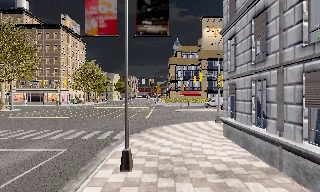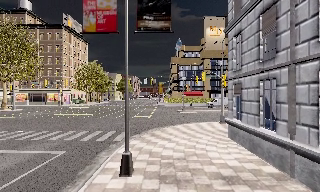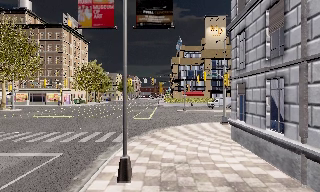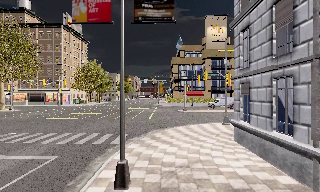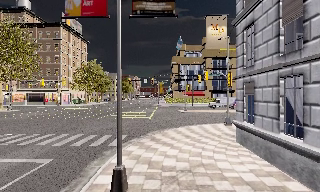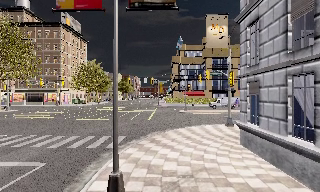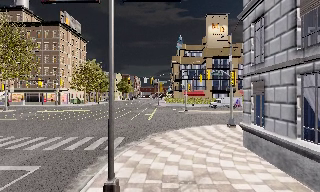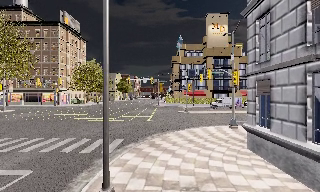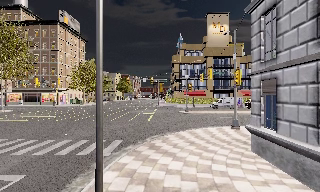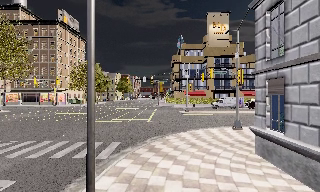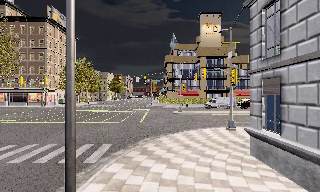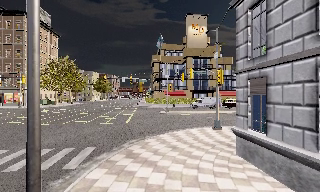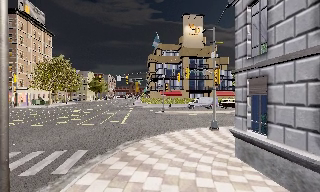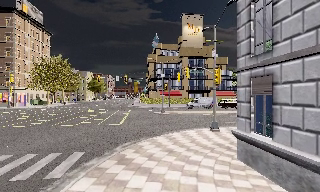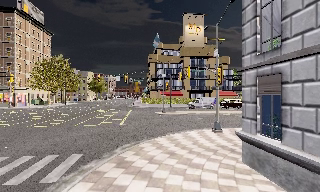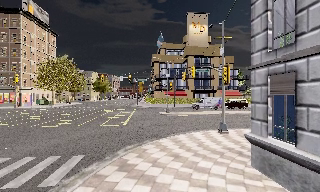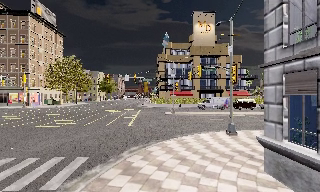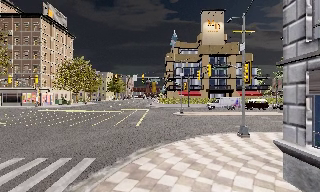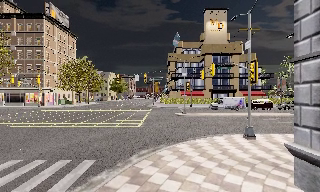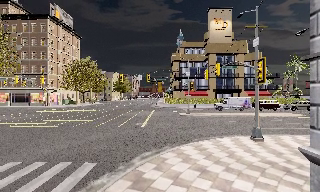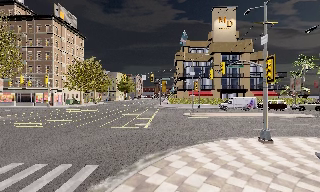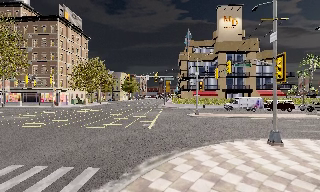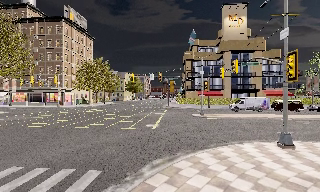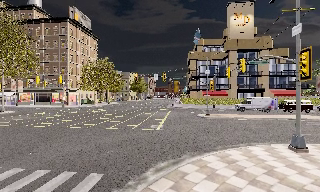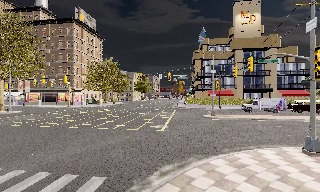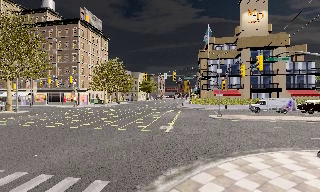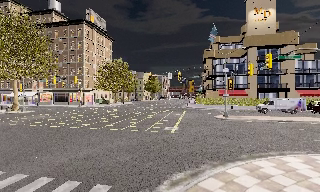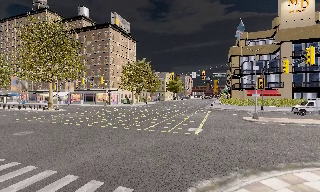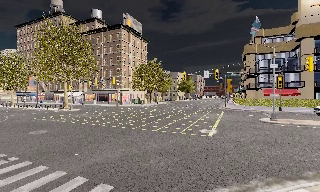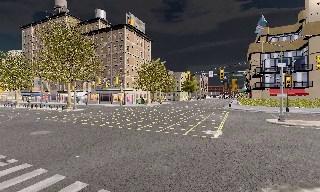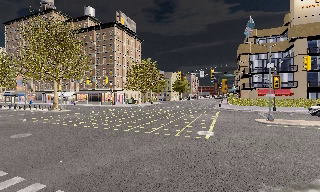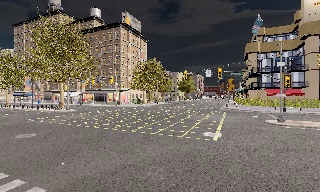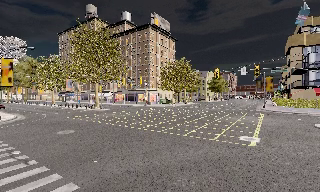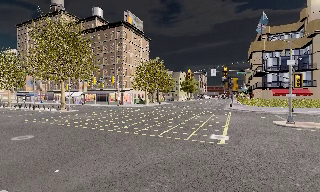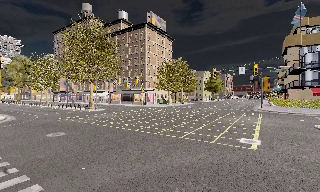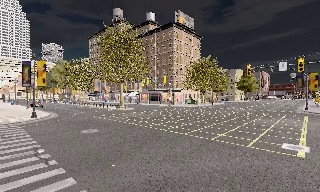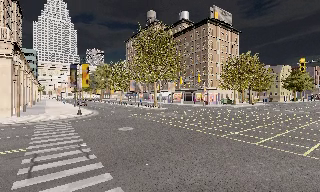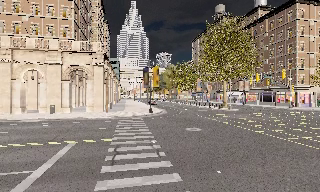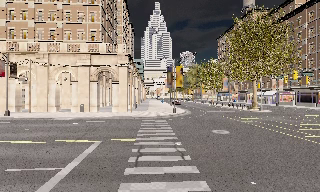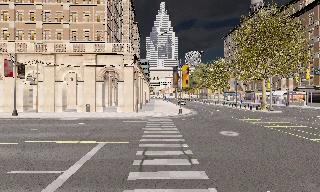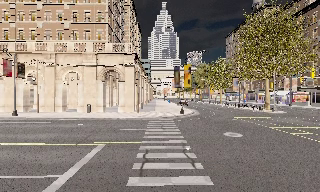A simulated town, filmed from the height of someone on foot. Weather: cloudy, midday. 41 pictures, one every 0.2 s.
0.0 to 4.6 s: The camera travels forward, about 7 m, so what stands in front looms larger.
4.6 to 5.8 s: The scene slides to the right, as the camera pans about 20 degrees to its left. It travels forward, about 2 m, so what stands in front looms larger.
5.8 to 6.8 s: The camera travels forward, about 1.5 m, so what stands in front looms larger.
6.8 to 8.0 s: The scene slides to the right, as the camera pans about 55 degrees to its left. It travels forward, about 2 m.
The film runs forward here.
